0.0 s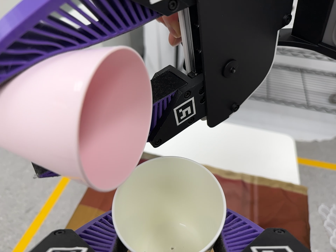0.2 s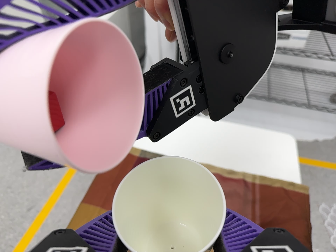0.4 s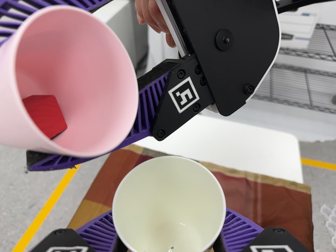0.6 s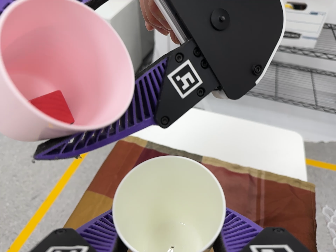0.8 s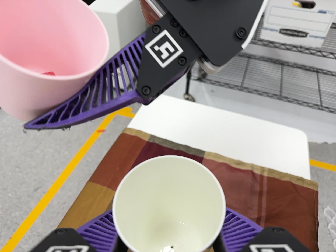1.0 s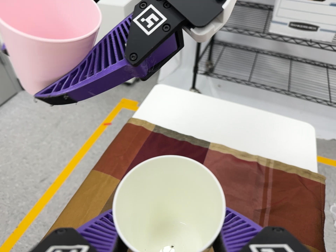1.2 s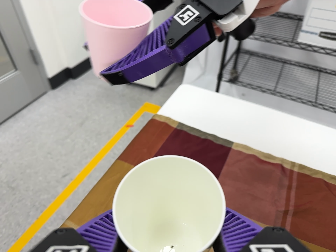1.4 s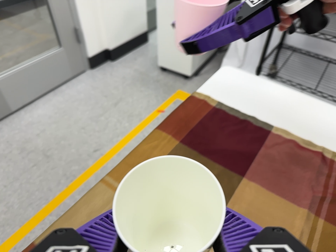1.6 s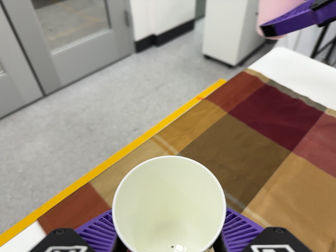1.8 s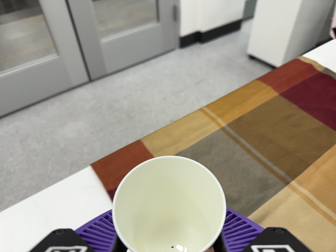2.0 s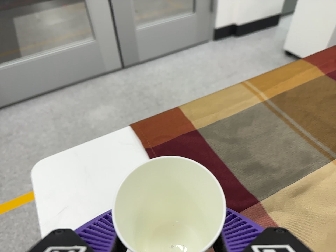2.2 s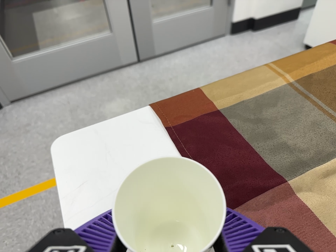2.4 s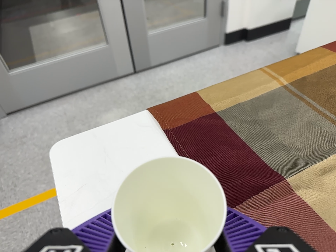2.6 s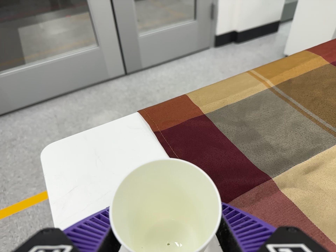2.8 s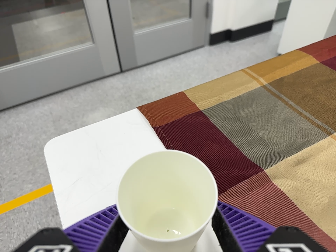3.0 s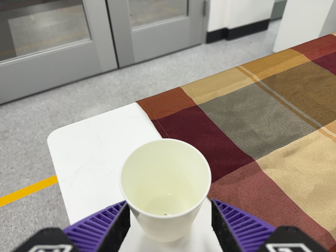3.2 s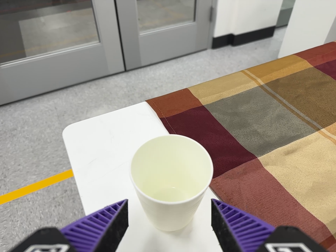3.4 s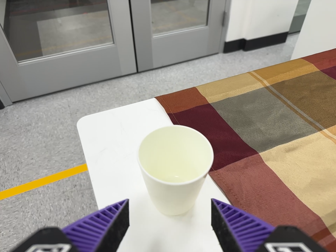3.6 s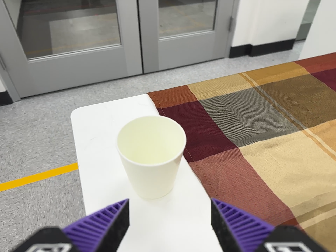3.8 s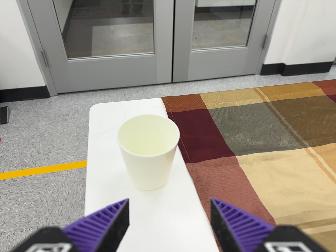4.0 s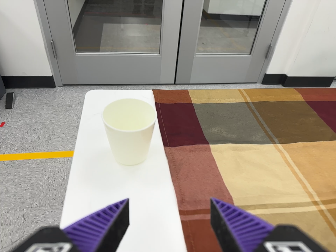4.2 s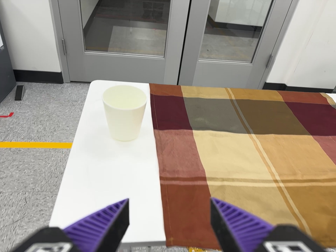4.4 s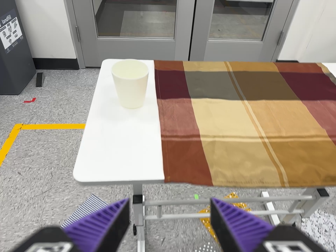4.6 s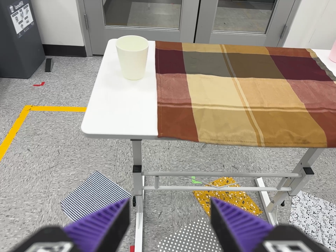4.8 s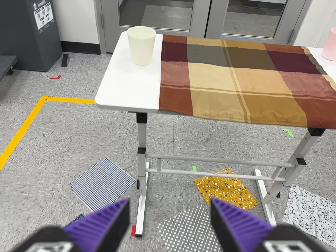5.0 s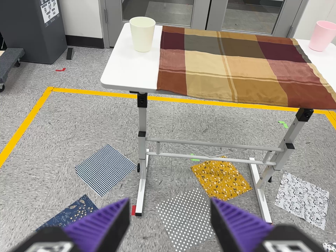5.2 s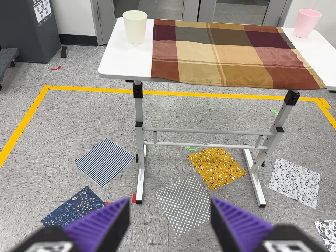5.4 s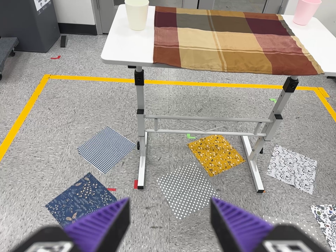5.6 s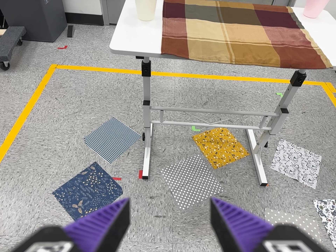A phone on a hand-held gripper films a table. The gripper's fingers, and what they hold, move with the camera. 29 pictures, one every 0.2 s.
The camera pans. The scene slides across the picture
to the right.
The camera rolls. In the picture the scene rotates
clockwise.
0.0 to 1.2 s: The camera travels toward the bottom of its view, about 5 cm, so close, fixed things drift upward. It rolls about its line of sight by about 10 degrees, and the scene rotates clockwise.
1.2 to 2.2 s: The camera swings to its left by about 30 degrees, and the scene slides to the right. It travels toward the bottom of its view and to its left, about 26 cm, so close, fixed things drift upward. It rolls about its line of sight by about 25 degrees, and the scene rotates clockwise.
2.2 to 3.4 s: The camera travels backward and toward the bottom of its view, about 10 cm, so what stands in front gets smaller.
3.4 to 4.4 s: The camera pans to its left by about 15 degrees. It travels backward, to its right and toward the bottom of its view, about 32 cm, so what stands in front gets smaller. It rolls about its line of sight by about 15 degrees, and the scene rotates clockwise.
4.4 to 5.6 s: The camera travels backward and toward the bottom of its view, about 40 cm, so what stands in front gets smaller.
The film runs backward here.
